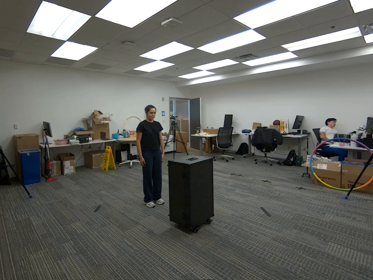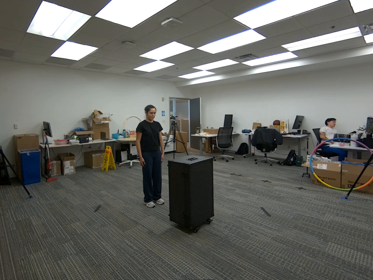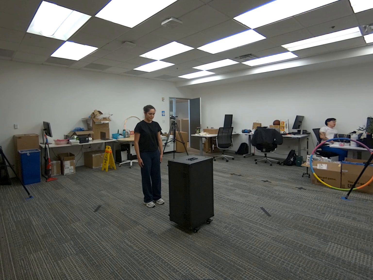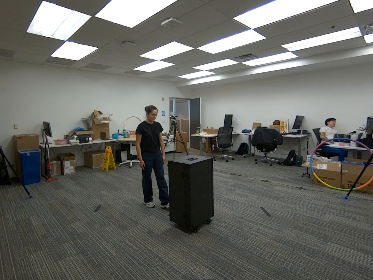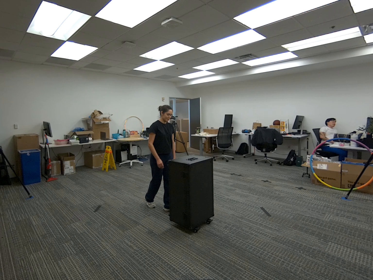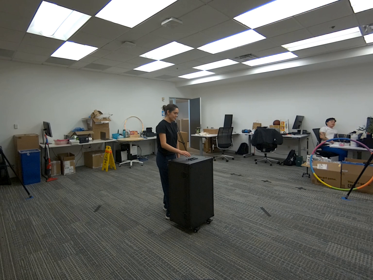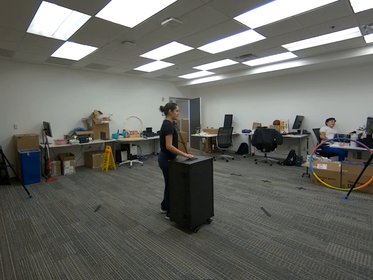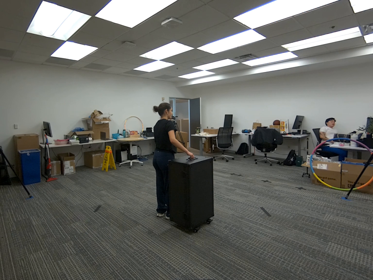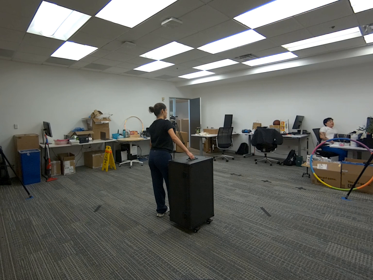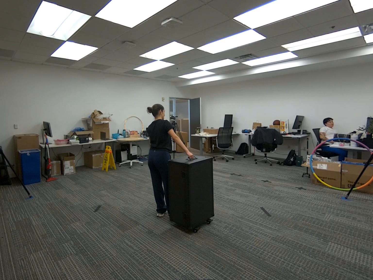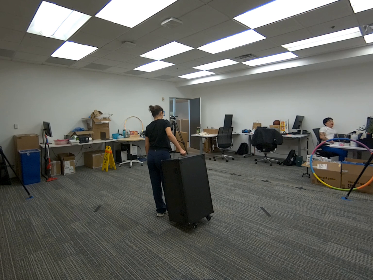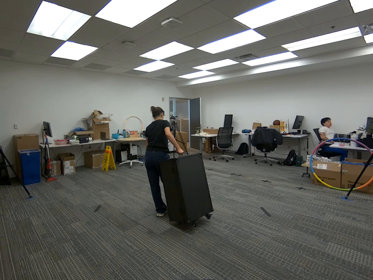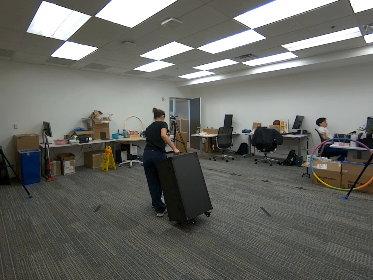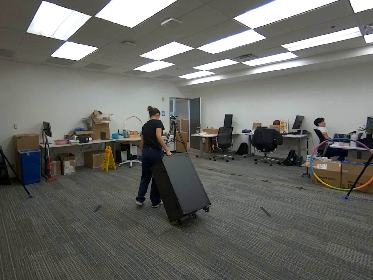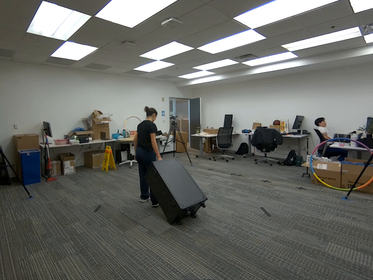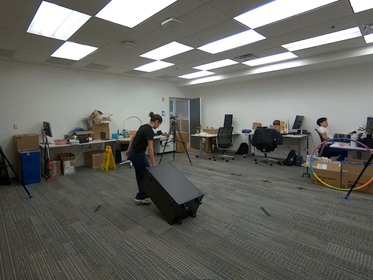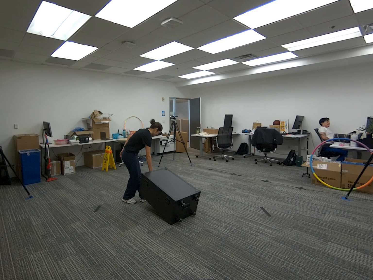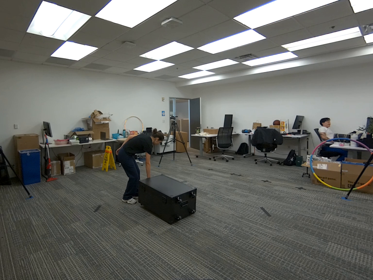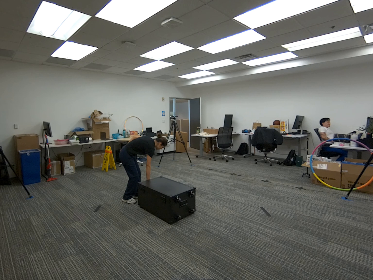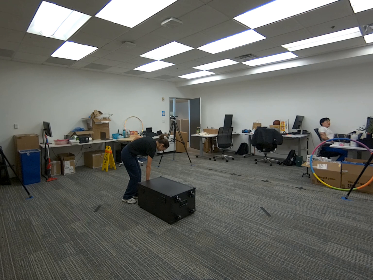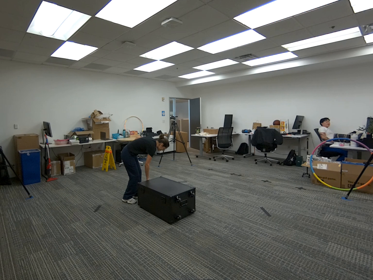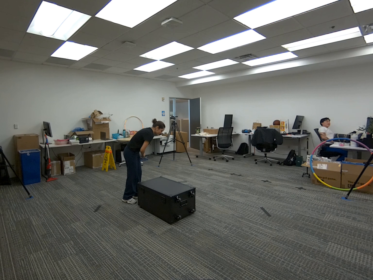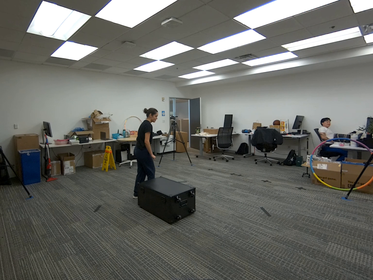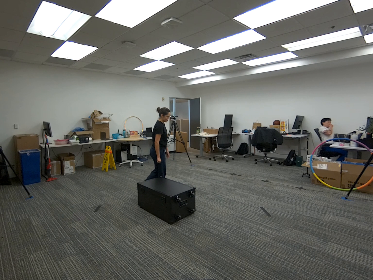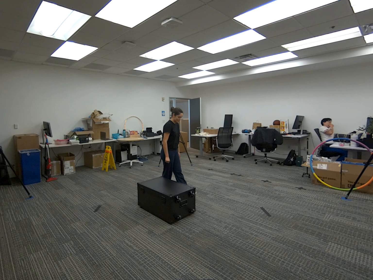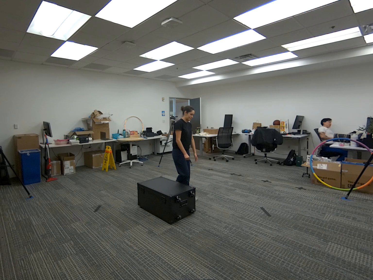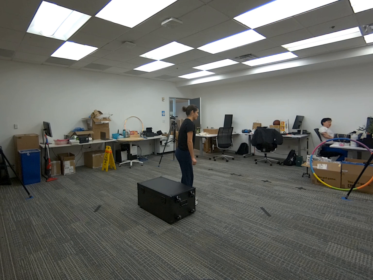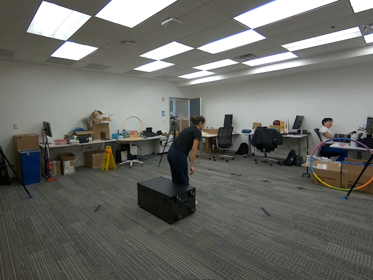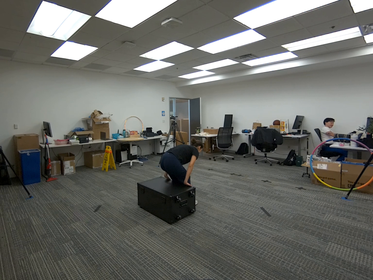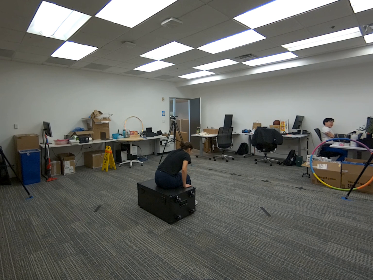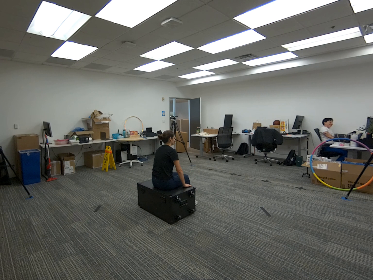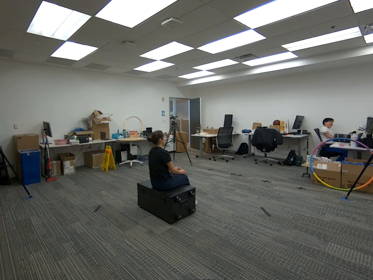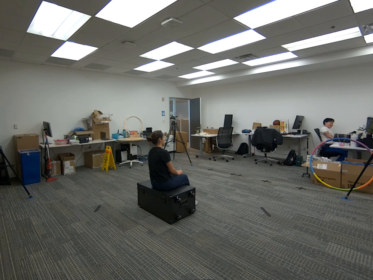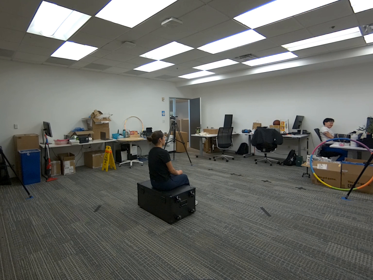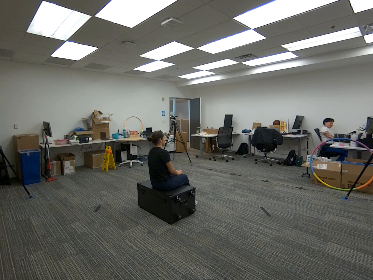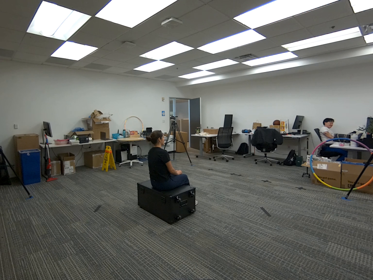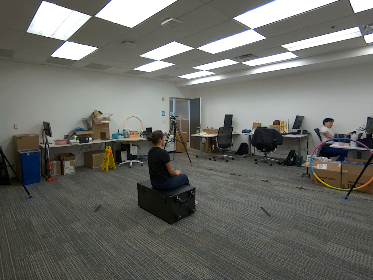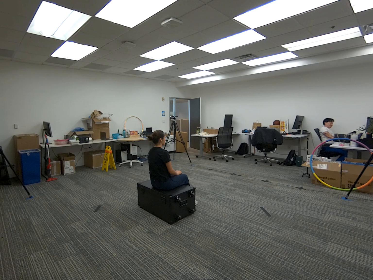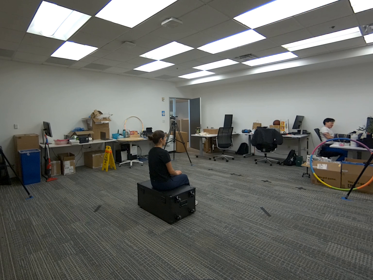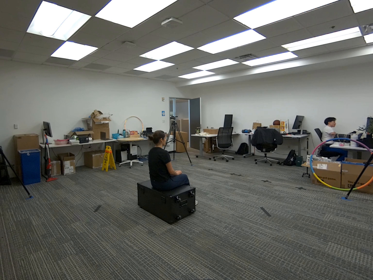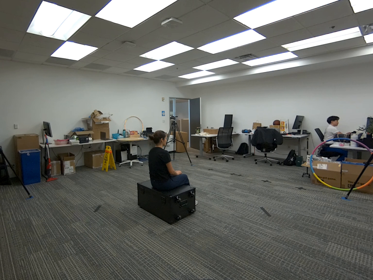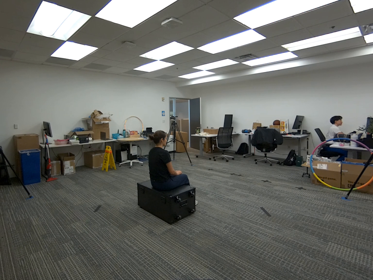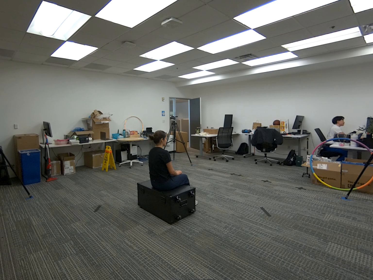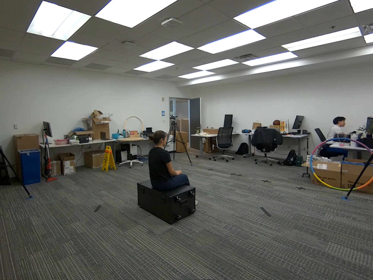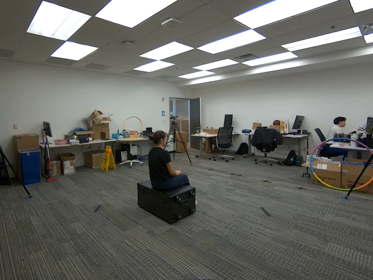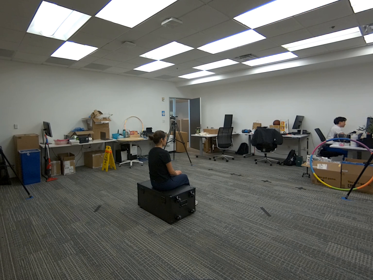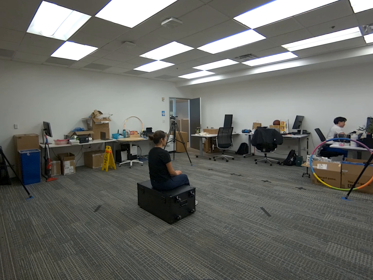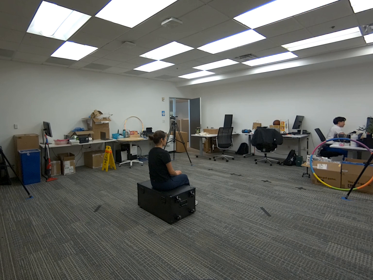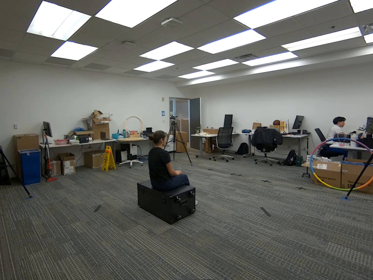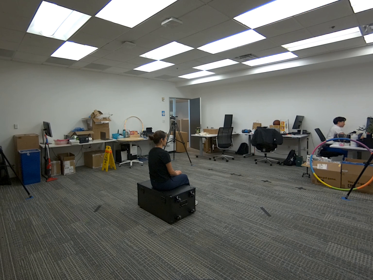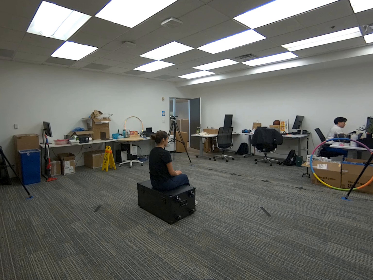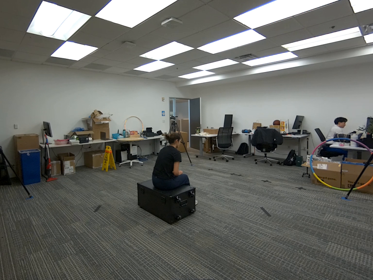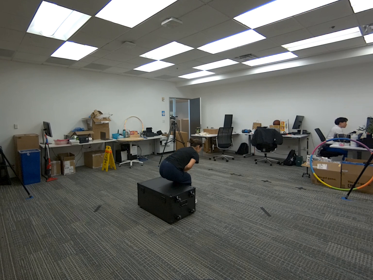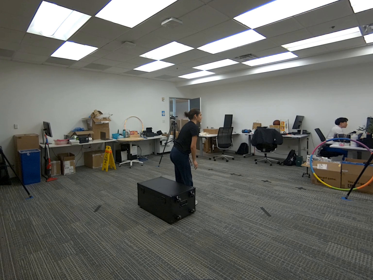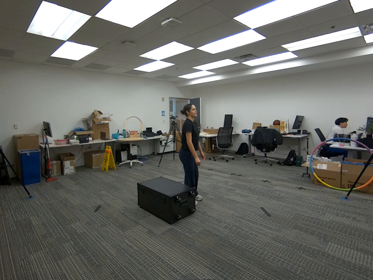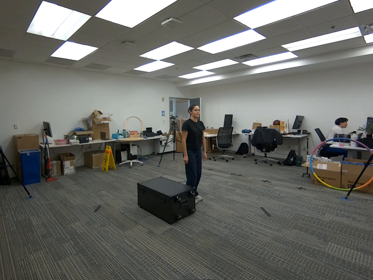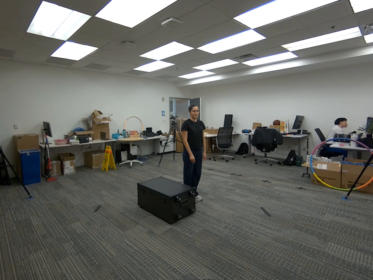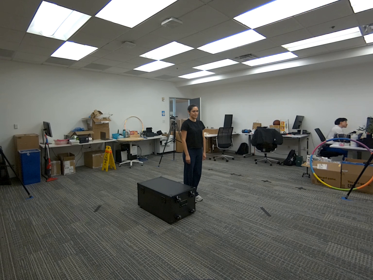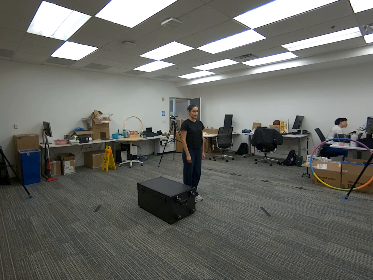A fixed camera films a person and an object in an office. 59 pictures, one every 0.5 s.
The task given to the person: Walk over to the G1 box and place the box on its side and sit down. Stand up when complete.
